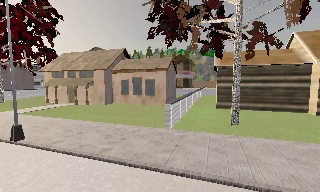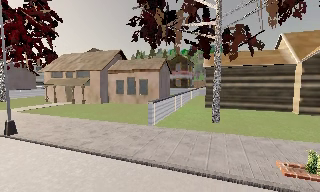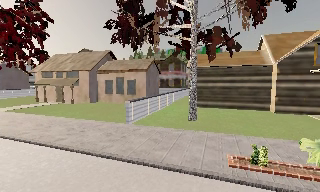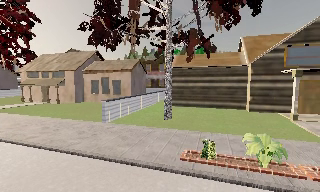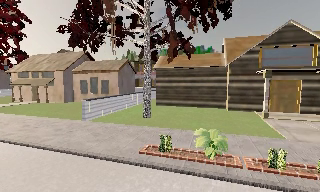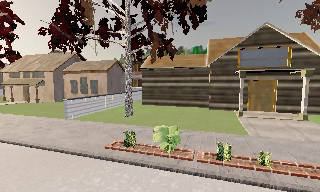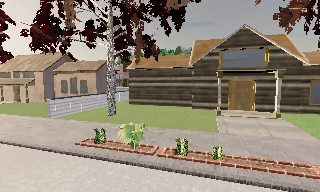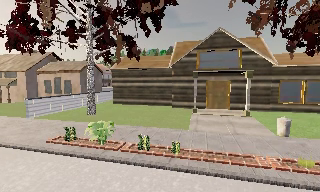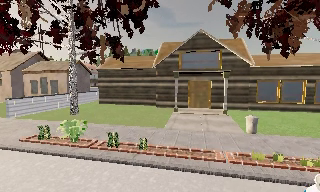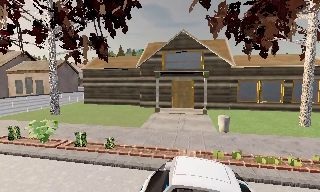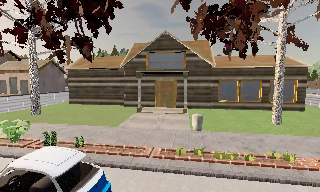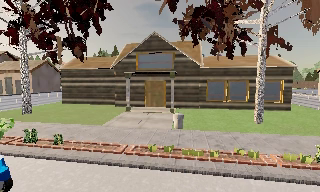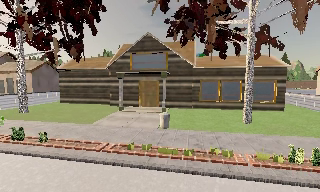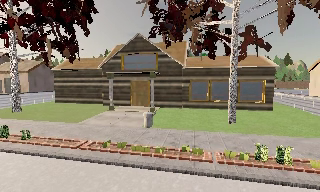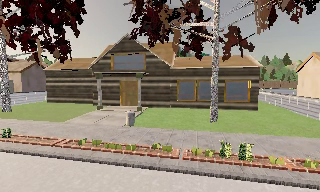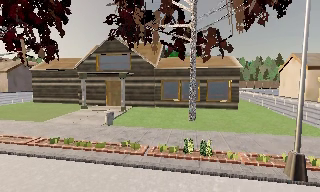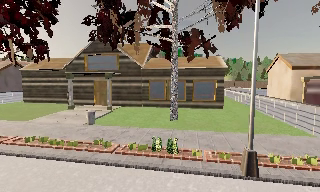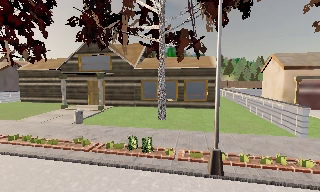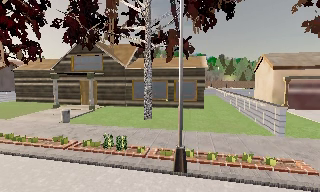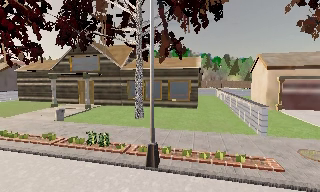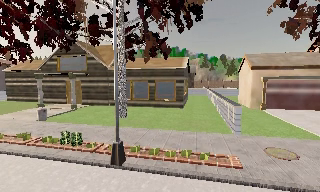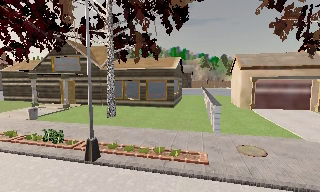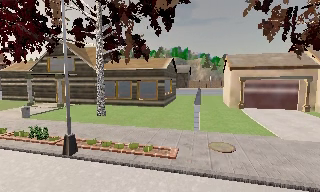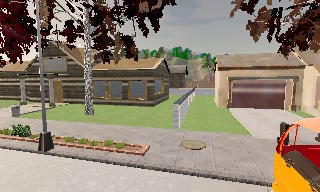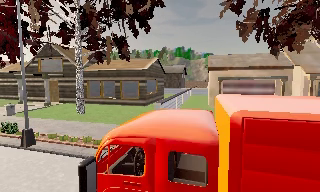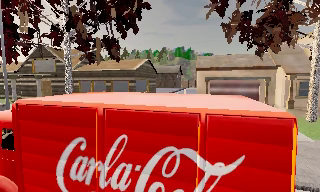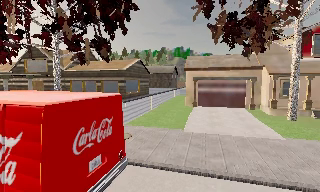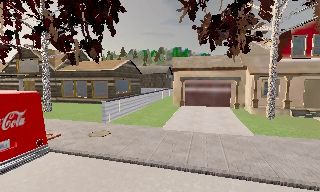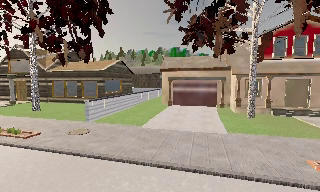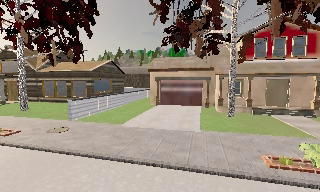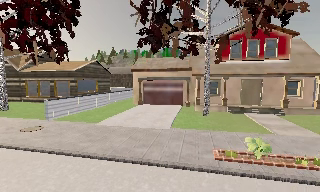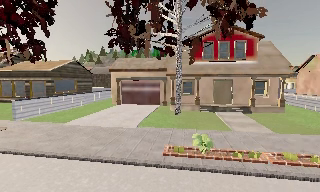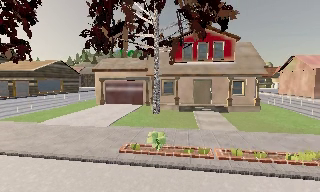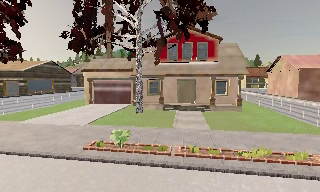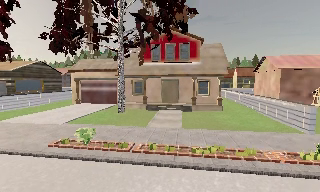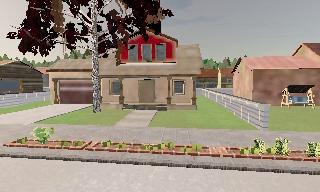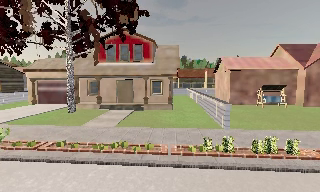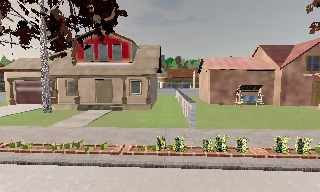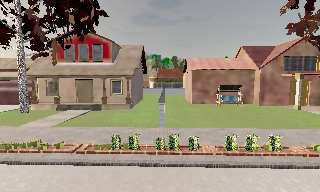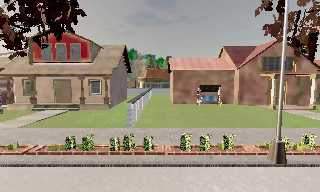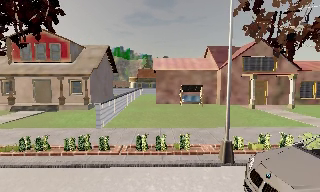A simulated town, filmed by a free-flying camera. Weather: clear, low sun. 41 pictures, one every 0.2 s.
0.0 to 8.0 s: The scene slides to the left, as the camera pans about 20 degrees to its right. It travels to its right, about 50 m, so close, fixed things drift to the left.
The film runs forward here.
